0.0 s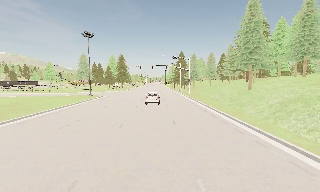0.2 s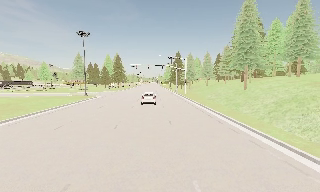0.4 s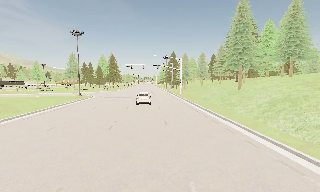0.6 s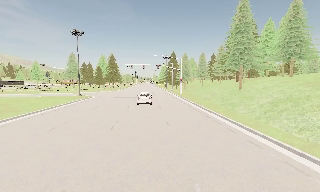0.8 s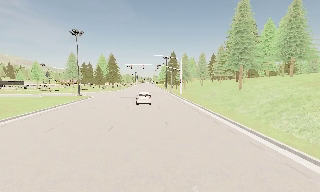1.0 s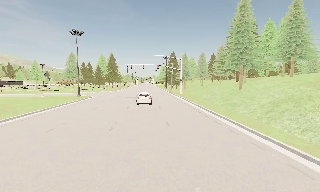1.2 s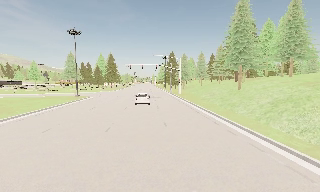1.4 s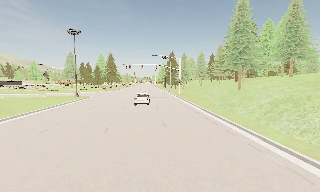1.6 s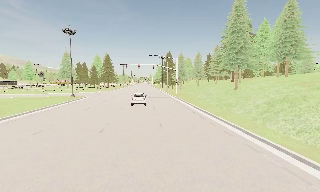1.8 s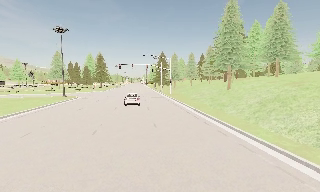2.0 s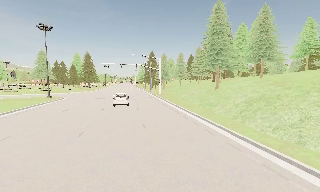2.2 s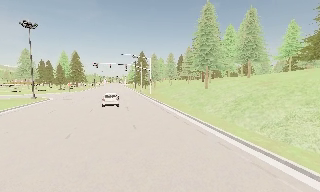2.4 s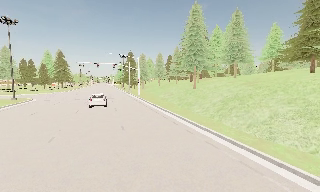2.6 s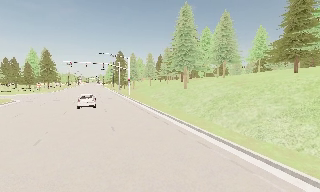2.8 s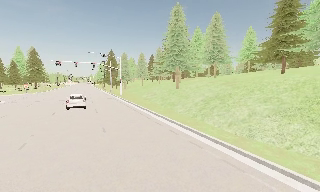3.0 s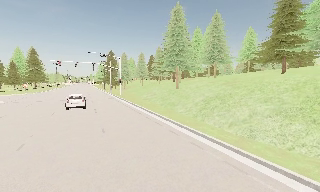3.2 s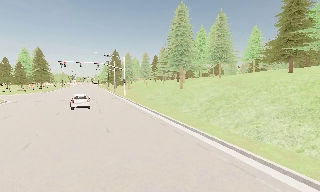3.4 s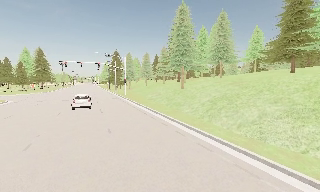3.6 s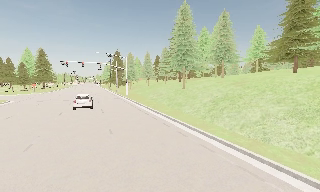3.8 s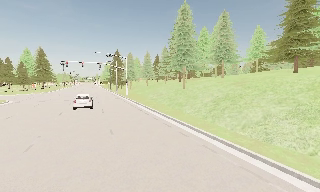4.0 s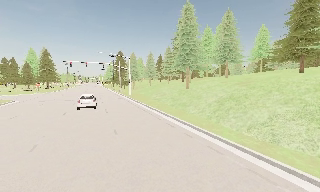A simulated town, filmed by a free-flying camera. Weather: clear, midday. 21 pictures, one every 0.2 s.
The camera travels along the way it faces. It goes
forward.
0.0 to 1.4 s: The camera travels forward, about 0.5 m, so what stands in front looms larger.
1.4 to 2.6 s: The scene slides to the left, as the camera pans about 20 degrees to its right. It travels forward, about 0.5 m, so what stands in front looms larger.
2.6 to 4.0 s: The camera travels forward, about 0.5 m, so what stands in front looms larger.
The film runs forward here.
